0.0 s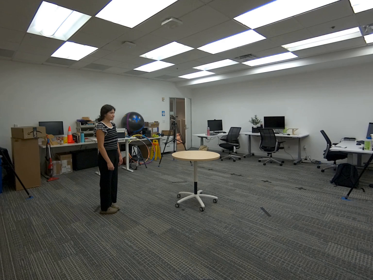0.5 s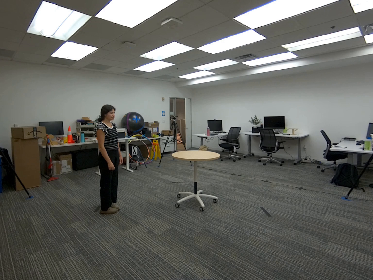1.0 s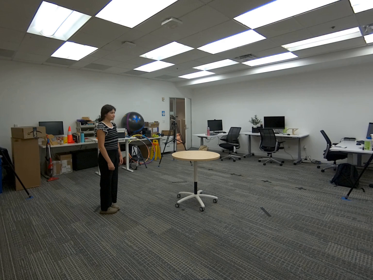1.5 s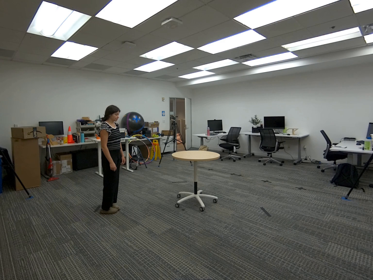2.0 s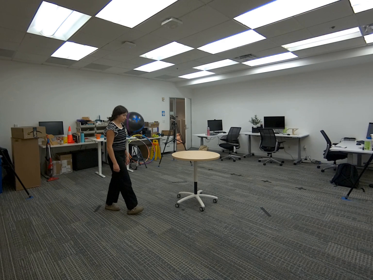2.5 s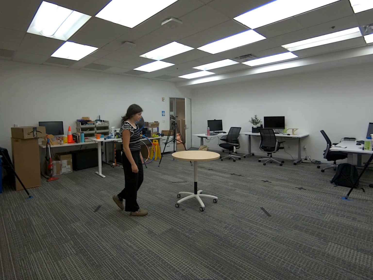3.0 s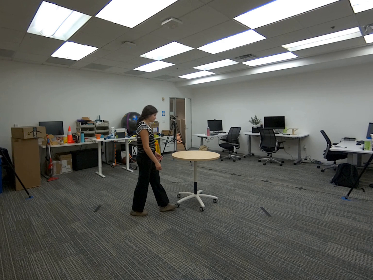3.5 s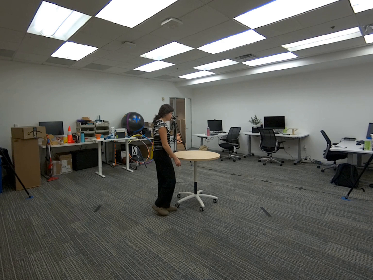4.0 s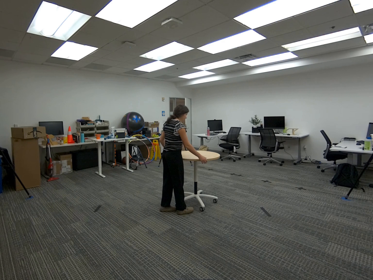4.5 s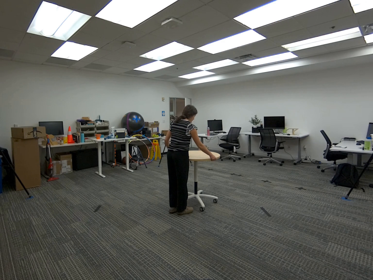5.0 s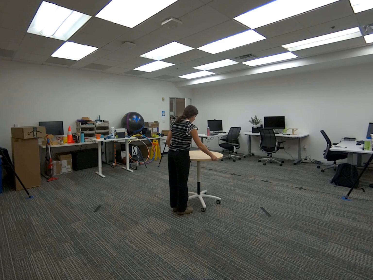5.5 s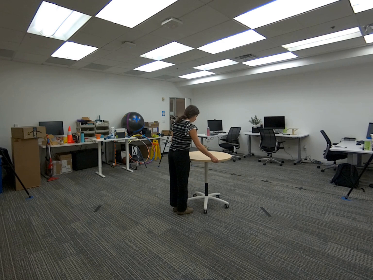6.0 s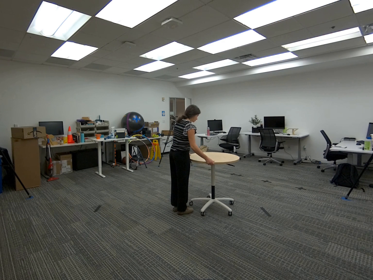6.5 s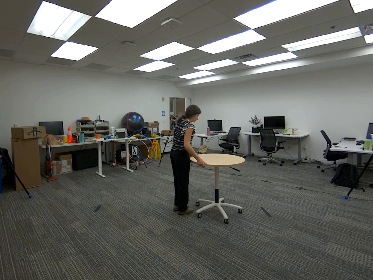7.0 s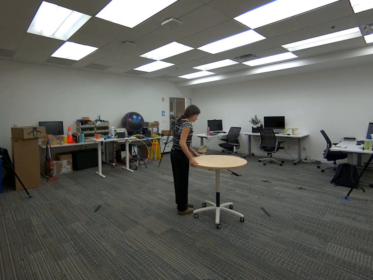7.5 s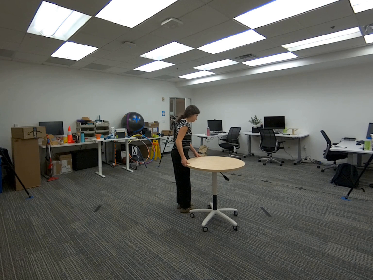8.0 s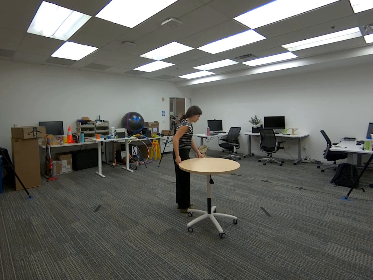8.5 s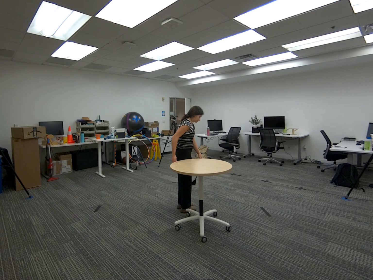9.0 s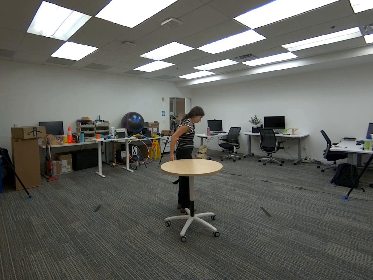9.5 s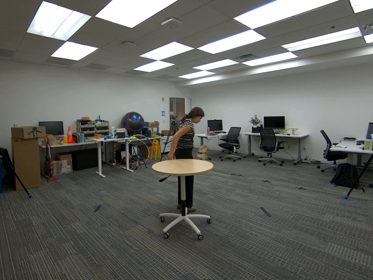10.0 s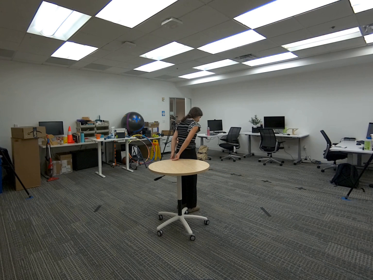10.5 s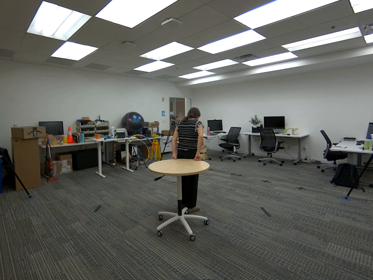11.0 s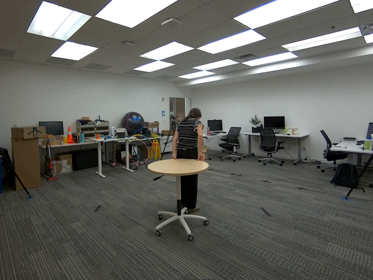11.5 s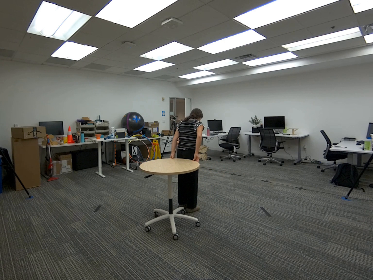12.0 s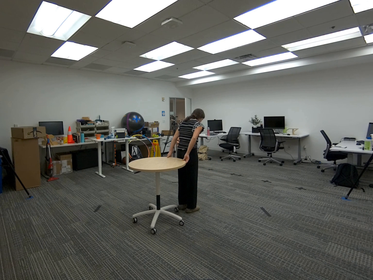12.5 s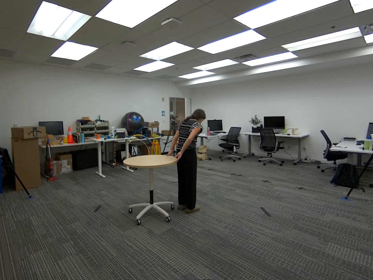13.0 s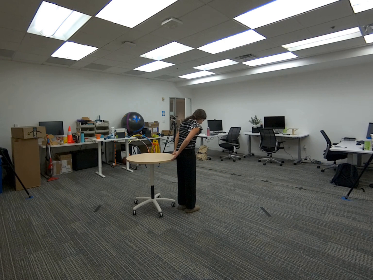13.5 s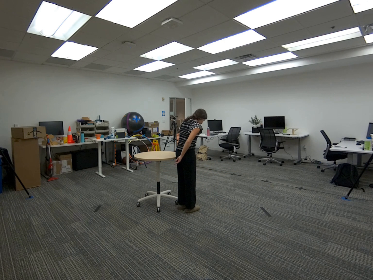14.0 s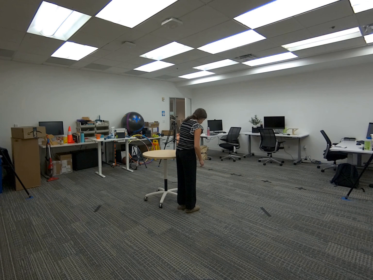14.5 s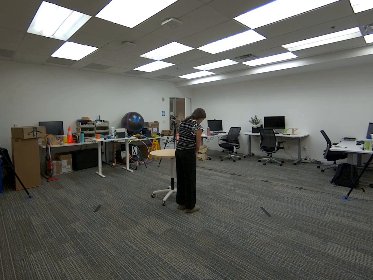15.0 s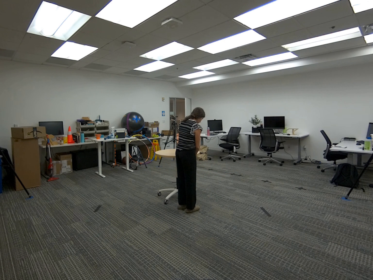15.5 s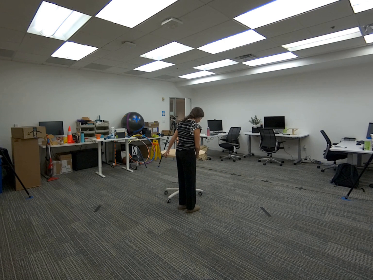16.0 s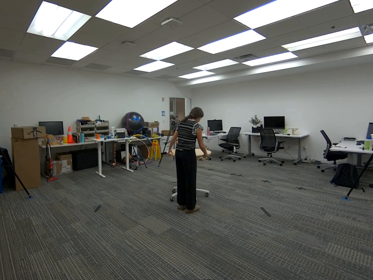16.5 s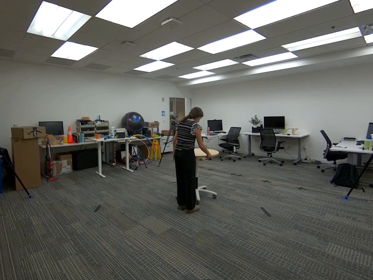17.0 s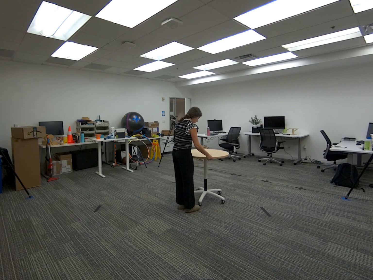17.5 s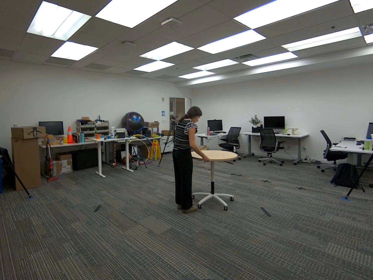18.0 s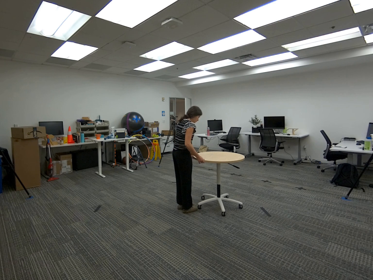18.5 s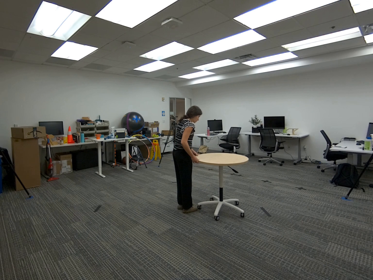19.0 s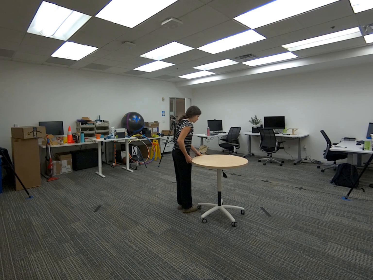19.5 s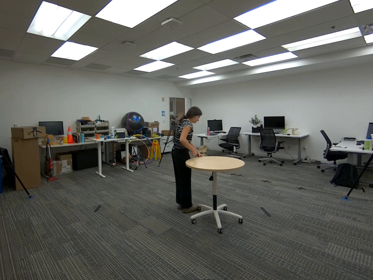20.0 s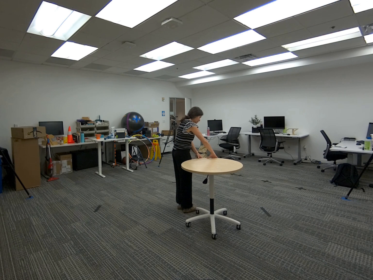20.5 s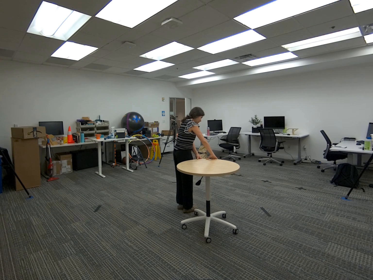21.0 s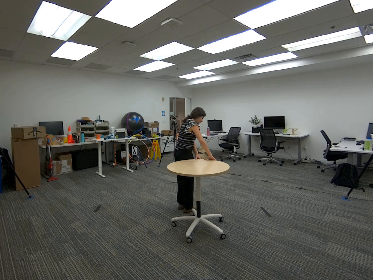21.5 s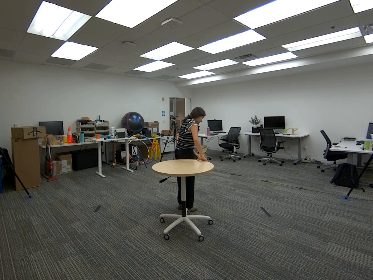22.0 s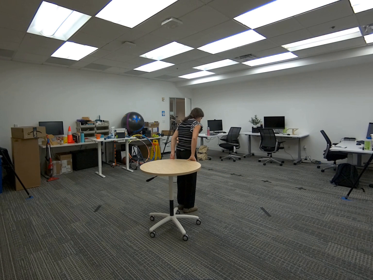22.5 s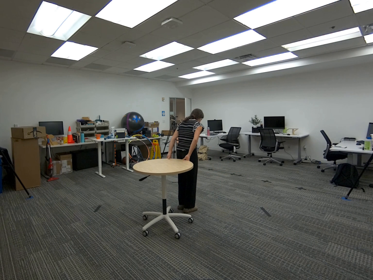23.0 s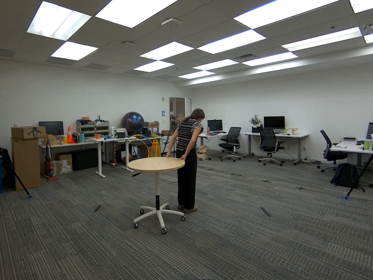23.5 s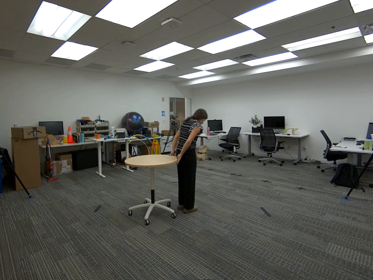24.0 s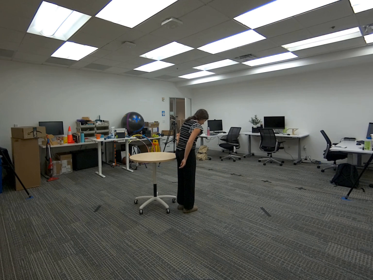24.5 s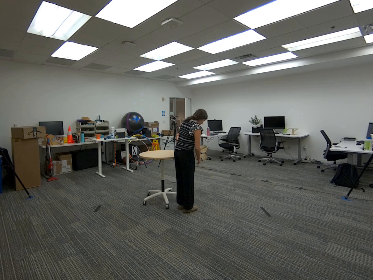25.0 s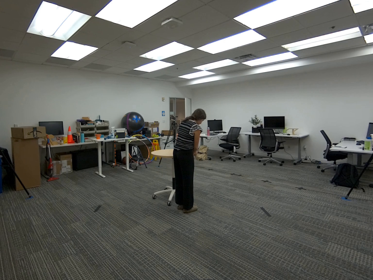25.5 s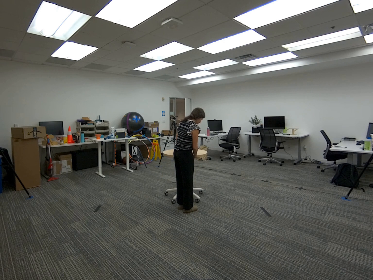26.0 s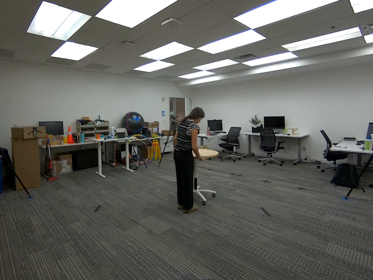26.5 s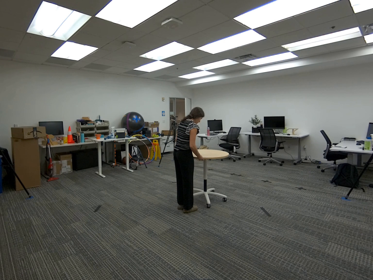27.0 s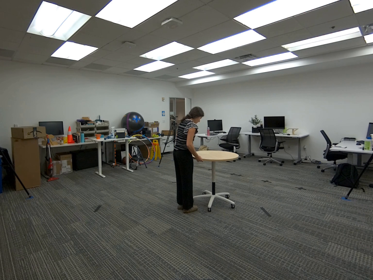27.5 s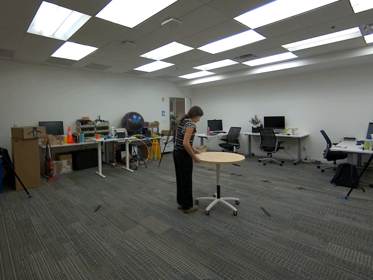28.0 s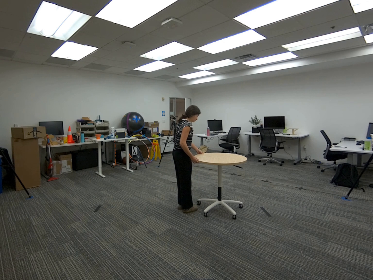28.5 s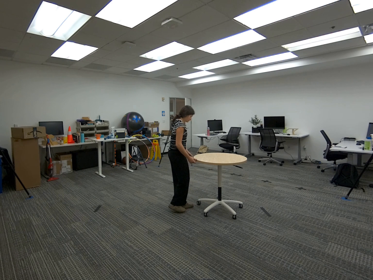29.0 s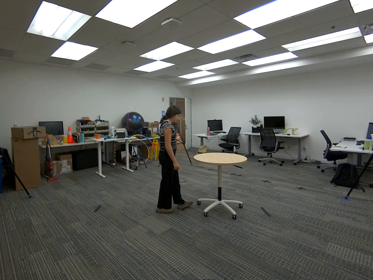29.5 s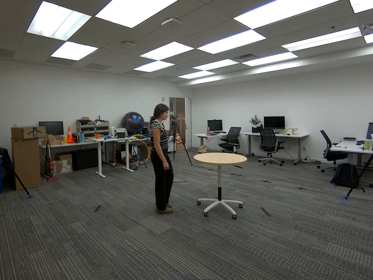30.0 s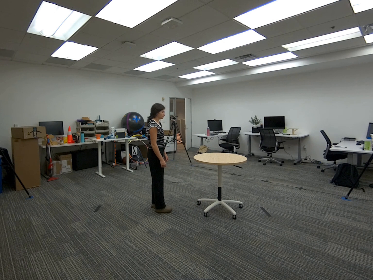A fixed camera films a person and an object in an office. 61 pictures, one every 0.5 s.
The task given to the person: Walk to the round table and grasp it with both hands. Spin the table around you in a circular motion, continuing to rotate it until the sequence is complete.
